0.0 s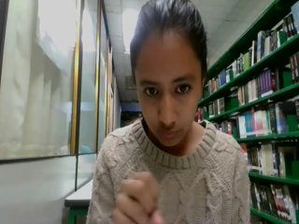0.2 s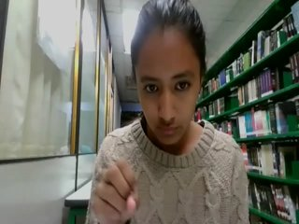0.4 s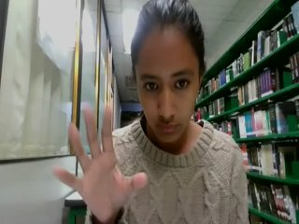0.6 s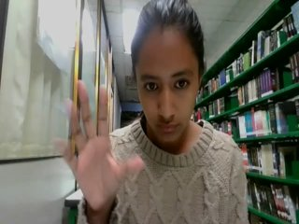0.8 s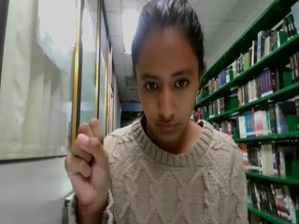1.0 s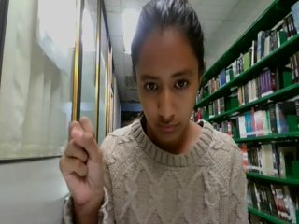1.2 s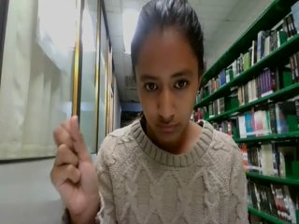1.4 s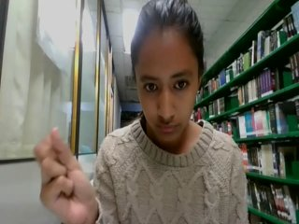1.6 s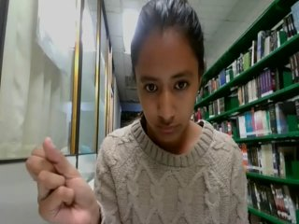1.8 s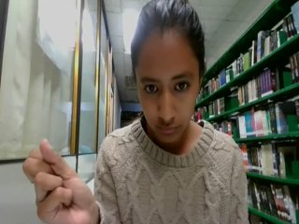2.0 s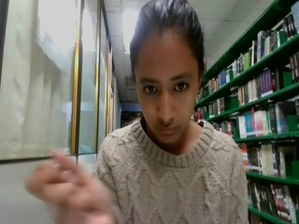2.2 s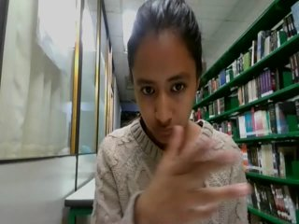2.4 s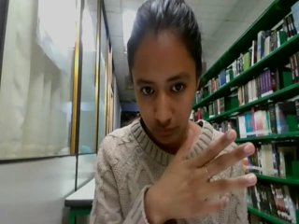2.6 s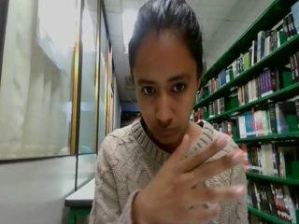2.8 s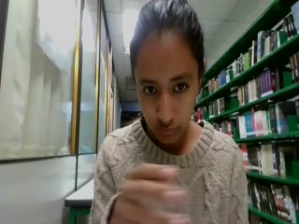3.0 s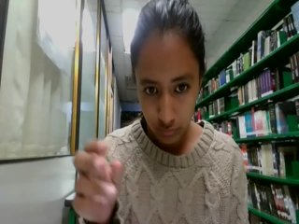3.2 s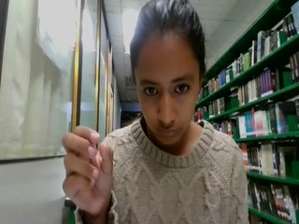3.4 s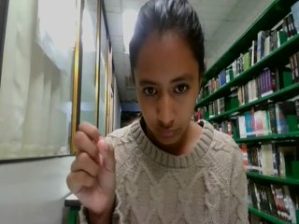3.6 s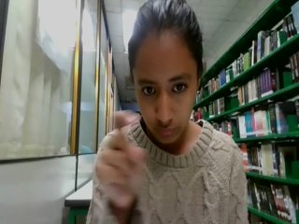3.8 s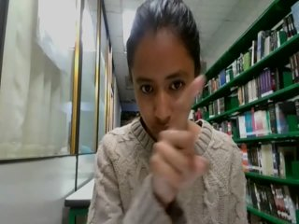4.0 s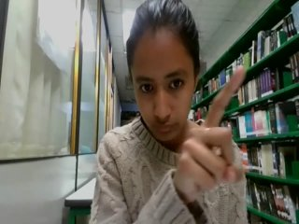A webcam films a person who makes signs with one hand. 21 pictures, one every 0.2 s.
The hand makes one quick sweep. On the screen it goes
to the right.
0.0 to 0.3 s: Pointing with two fingers.
0.4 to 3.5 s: On the screen the hand sweeps to the right. The name of the sign: Throw left.
3.6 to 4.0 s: Pointing with one finger.
